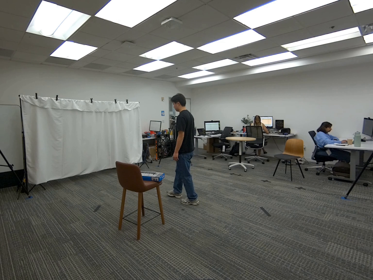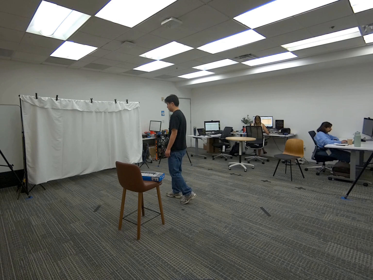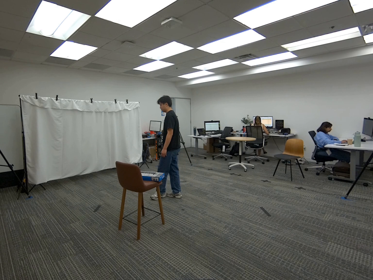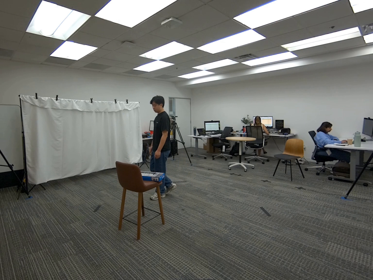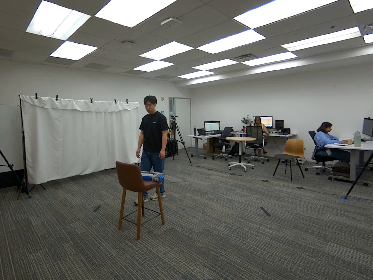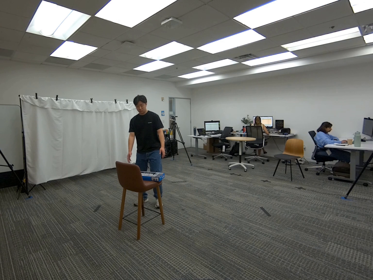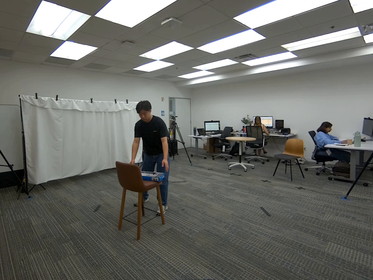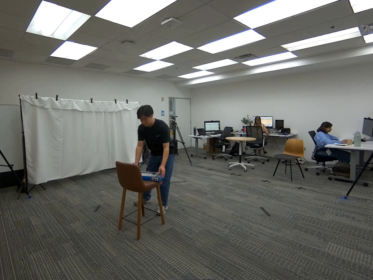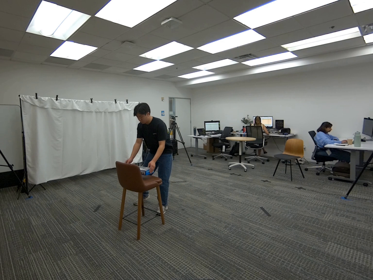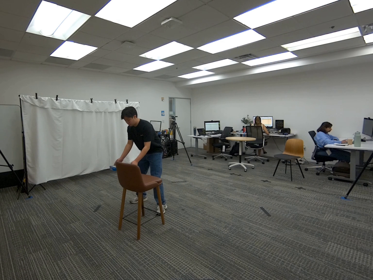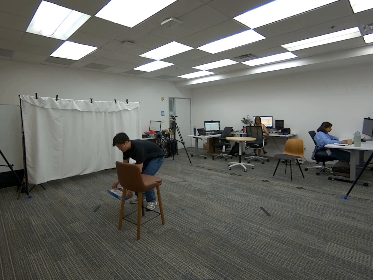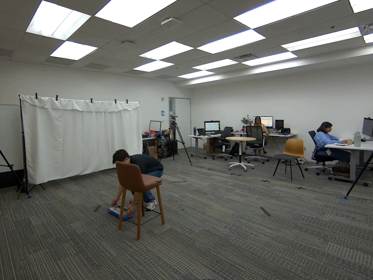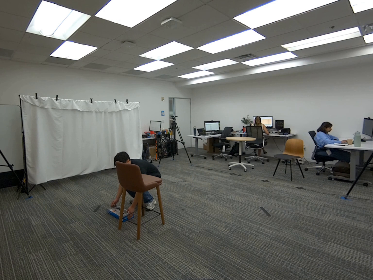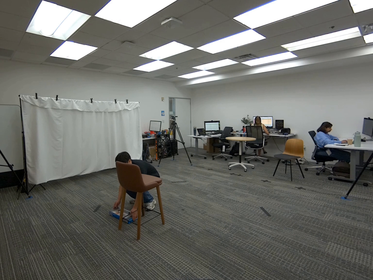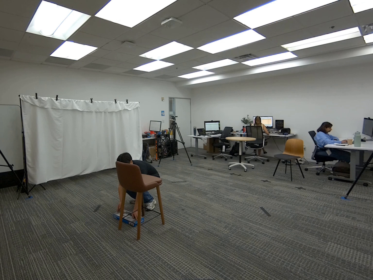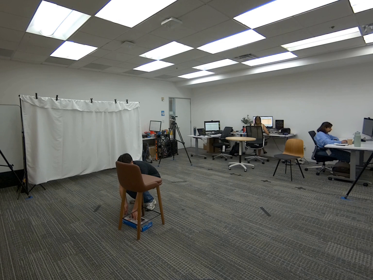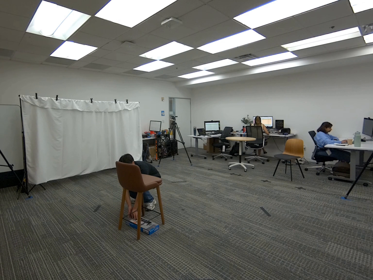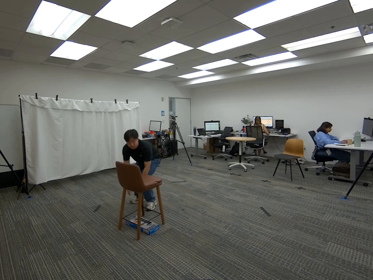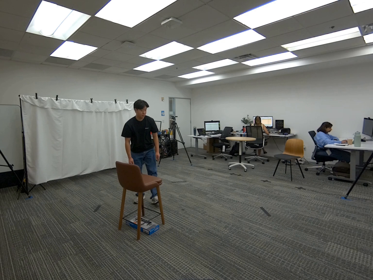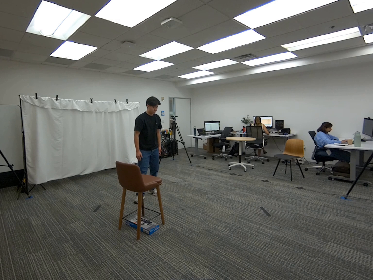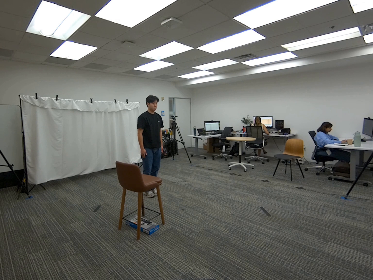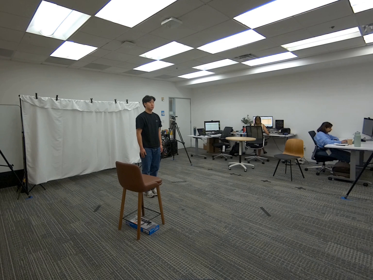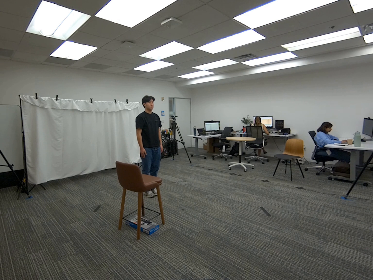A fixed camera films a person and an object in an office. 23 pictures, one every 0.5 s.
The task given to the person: Walk to the keyboard box on the stool, pick the keyboard box with both hands, and slide it underneath the tall bar stool.
